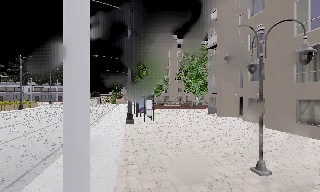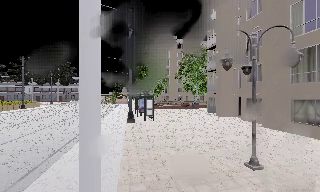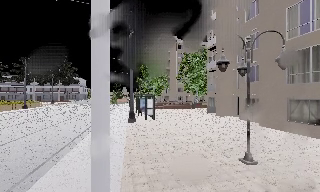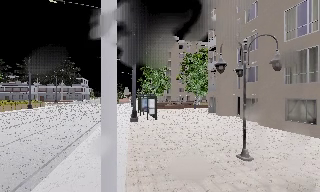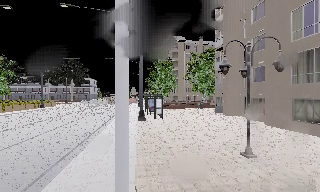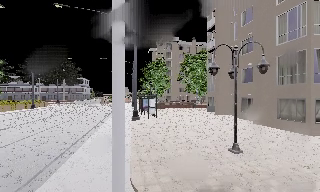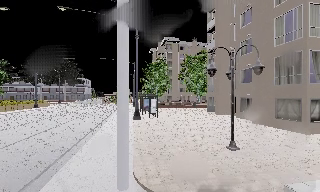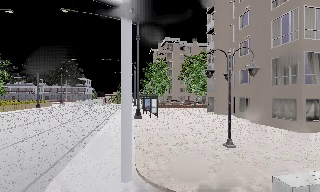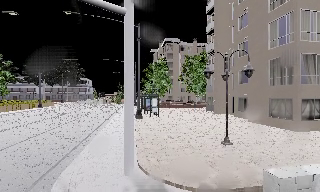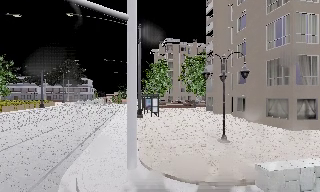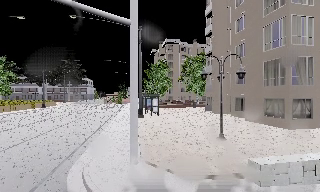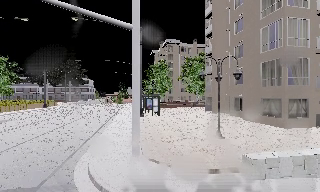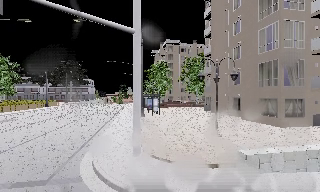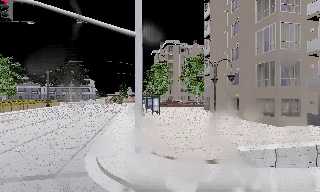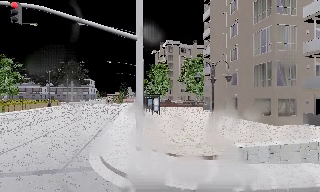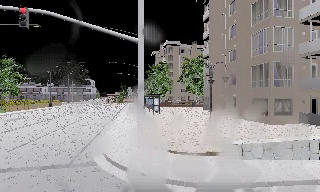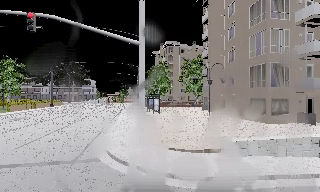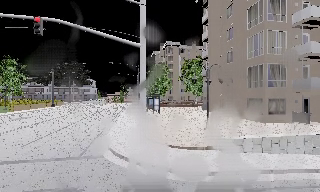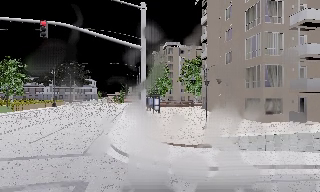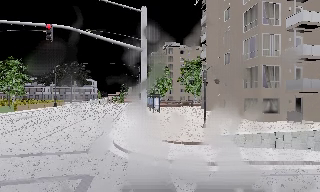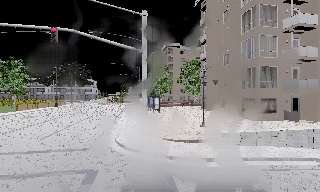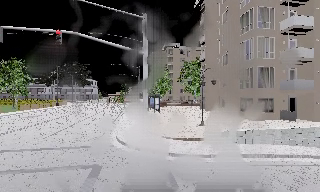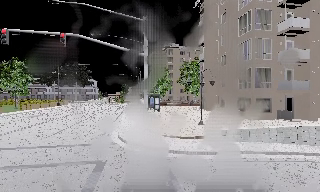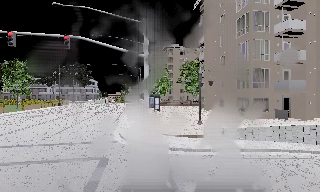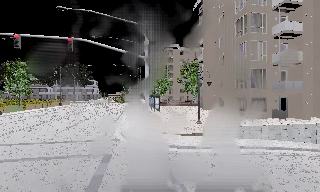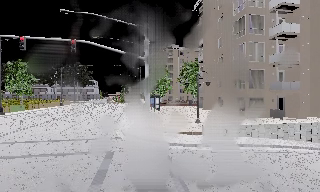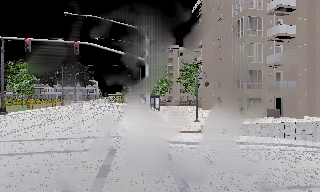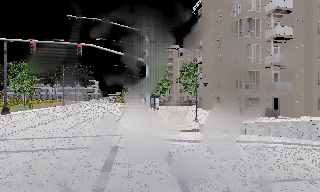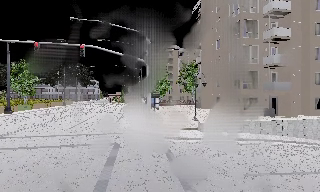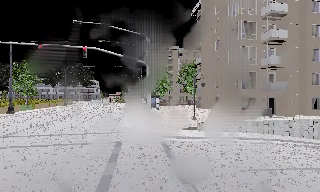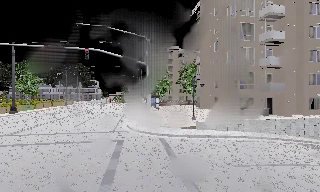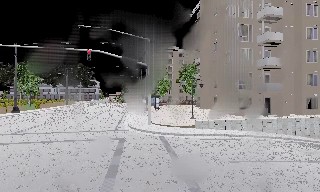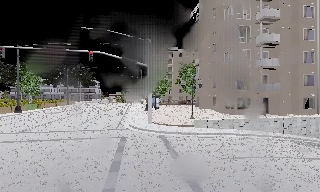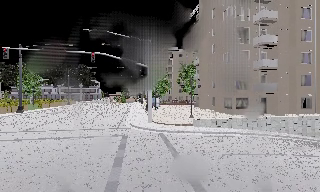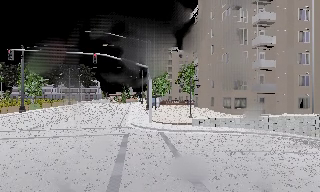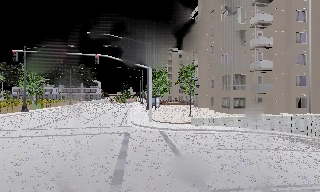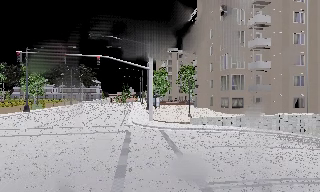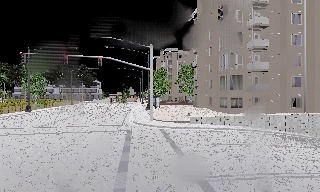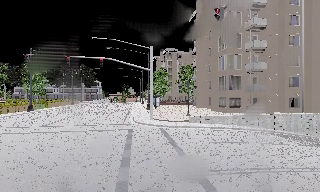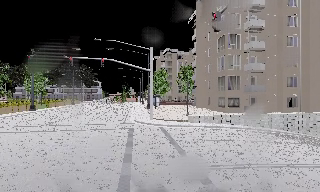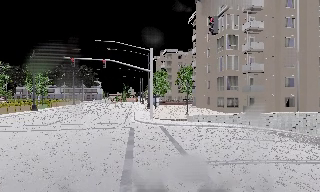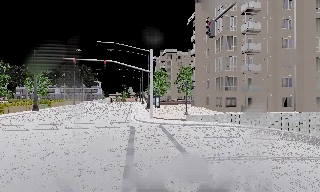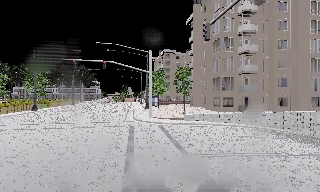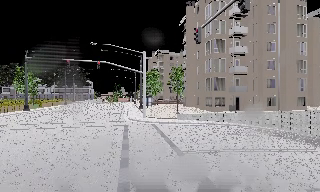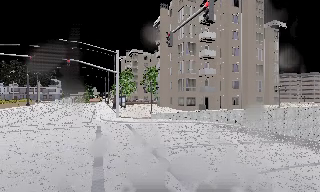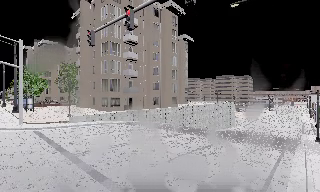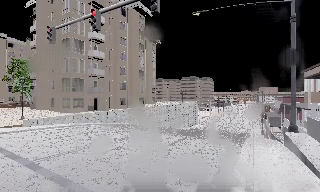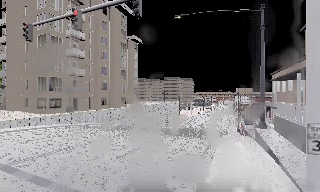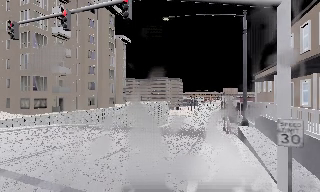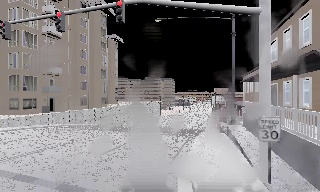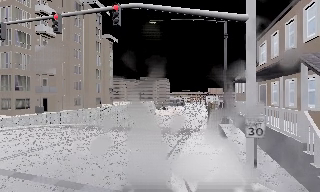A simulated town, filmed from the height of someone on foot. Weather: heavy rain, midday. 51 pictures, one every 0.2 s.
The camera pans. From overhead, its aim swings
clockwise.
The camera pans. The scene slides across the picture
to the left.
0.0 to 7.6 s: The camera travels backward, about 15 m, so what stands in front gets smaller.
7.6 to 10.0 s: The camera swings to its right by about 65 degrees, and the scene slides to the left. It travels backward, about 4.5 m.
The film runs backward here.
